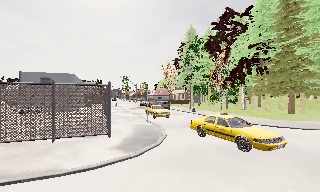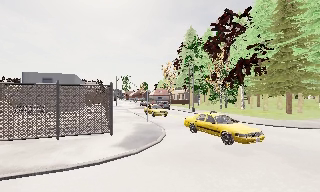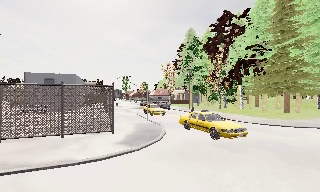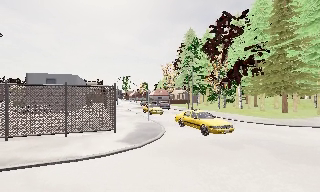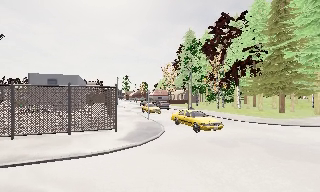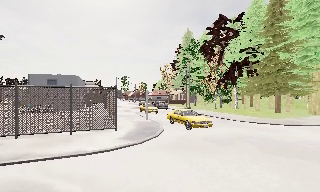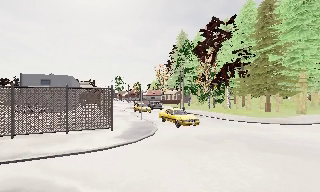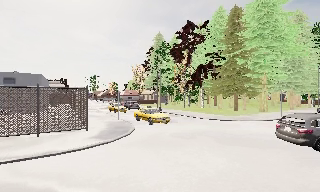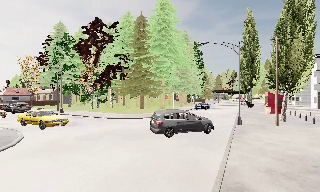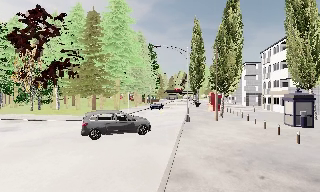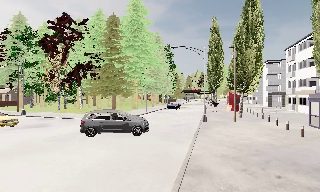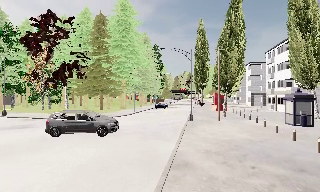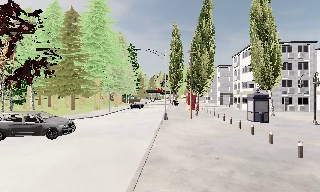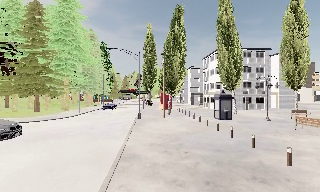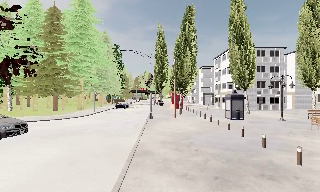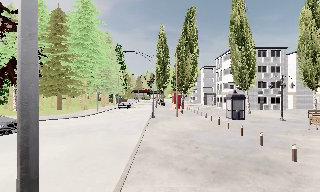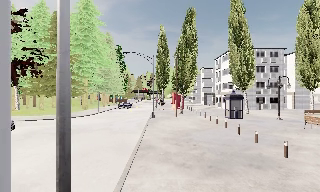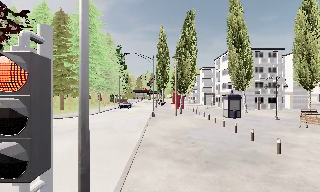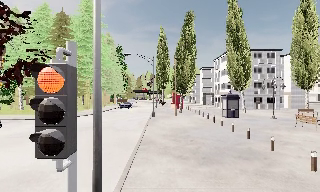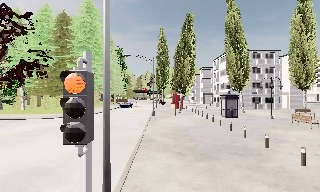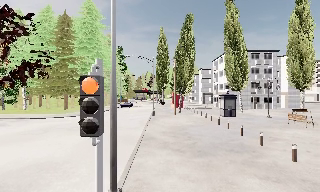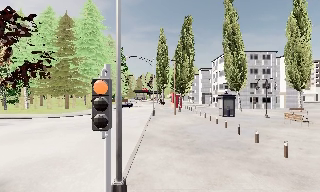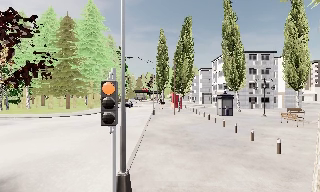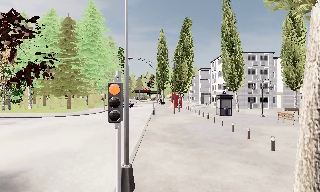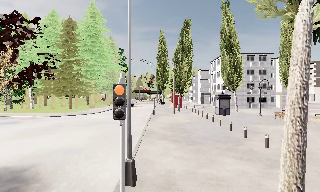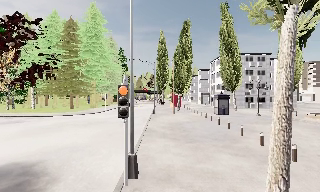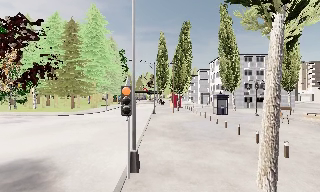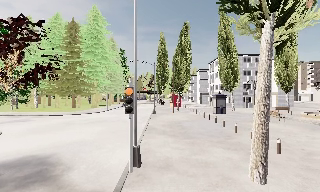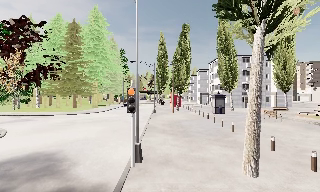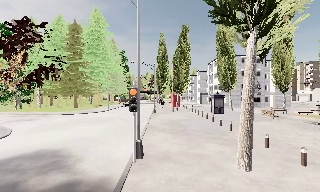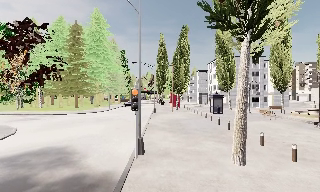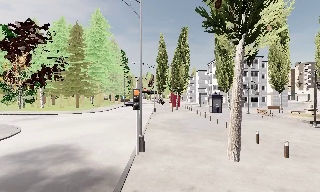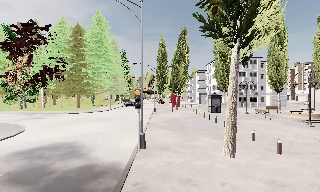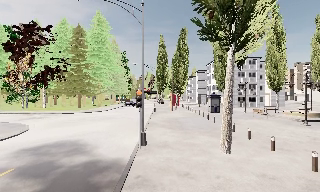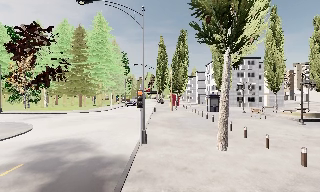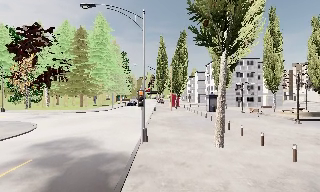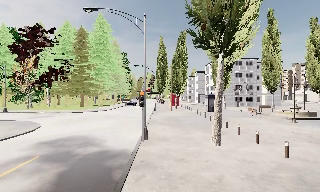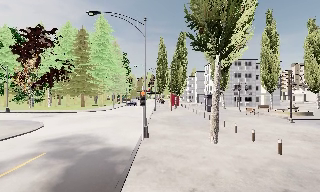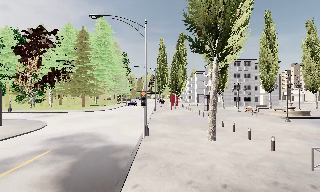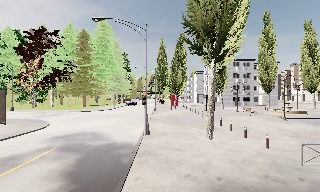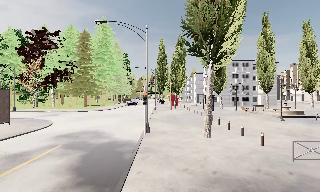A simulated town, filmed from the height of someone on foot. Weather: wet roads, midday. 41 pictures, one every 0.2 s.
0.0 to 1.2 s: The camera travels backward, about 2.5 m, so what stands in front gets smaller.
1.2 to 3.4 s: The scene slides to the left, as the camera pans about 65 degrees to its right. It travels backward, about 4.5 m.
3.4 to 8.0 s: The camera travels backward, about 9 m, so what stands in front gets smaller.
The film runs backward here.
